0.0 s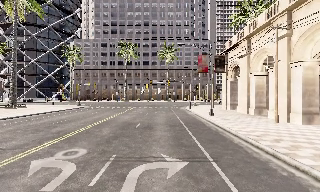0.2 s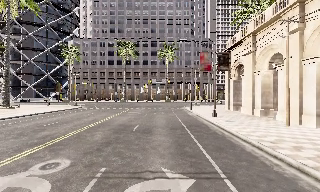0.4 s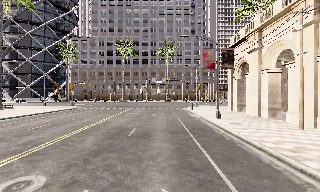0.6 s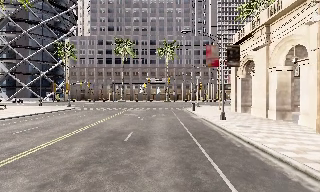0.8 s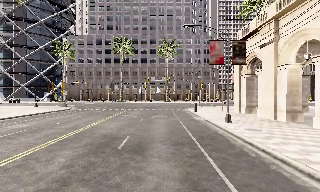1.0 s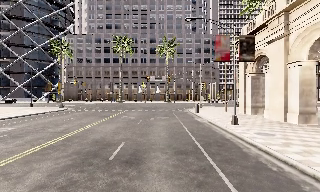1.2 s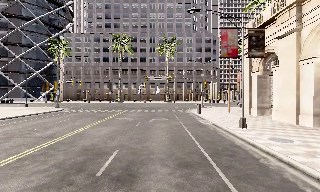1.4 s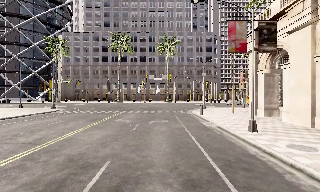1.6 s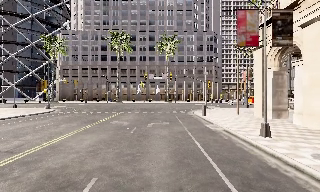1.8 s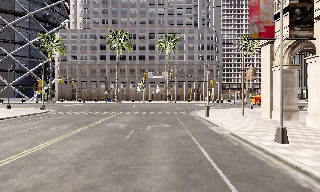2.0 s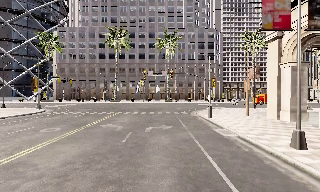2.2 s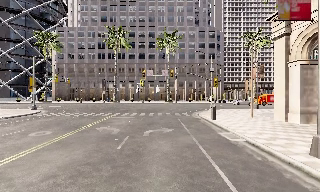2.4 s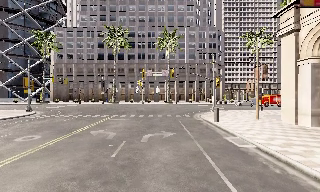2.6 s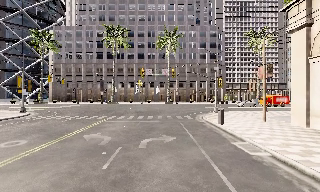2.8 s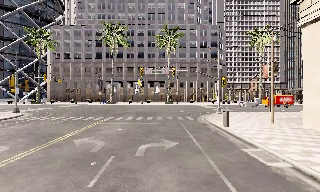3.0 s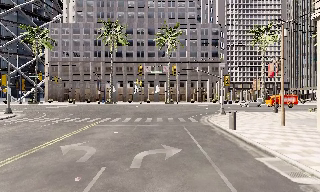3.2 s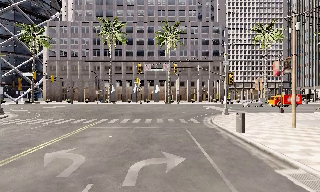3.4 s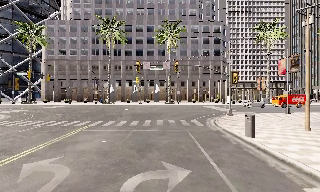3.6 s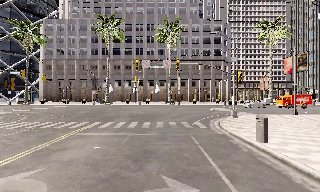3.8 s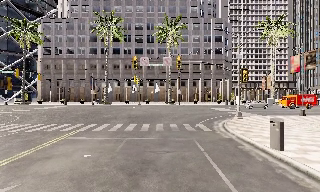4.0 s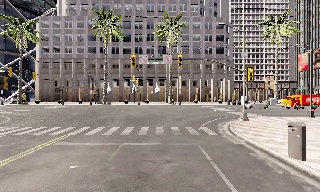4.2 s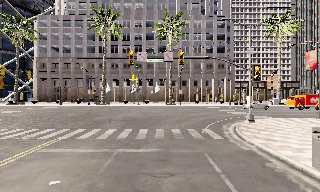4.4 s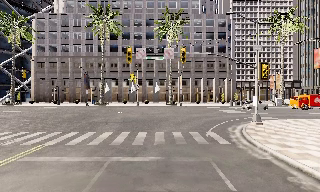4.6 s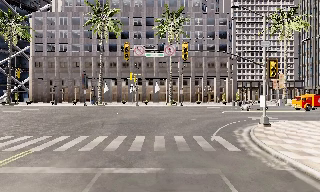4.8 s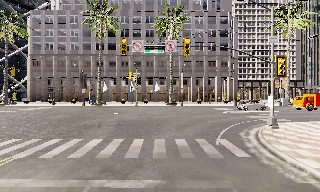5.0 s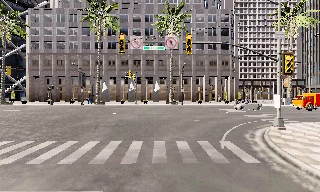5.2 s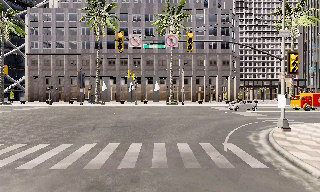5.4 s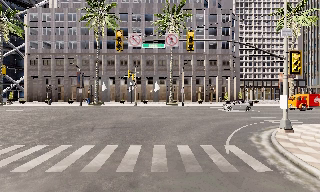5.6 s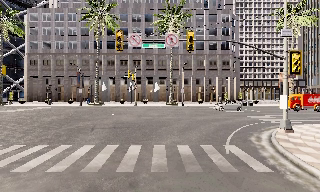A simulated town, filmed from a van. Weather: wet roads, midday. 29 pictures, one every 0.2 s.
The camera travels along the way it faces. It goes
forward.
0.0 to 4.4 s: The camera travels forward, about 20 m, so what stands in front looms larger.
4.4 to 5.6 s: The camera travels forward, about 2.5 m, so what stands in front looms larger. It loses speed.
The film runs forward here.
